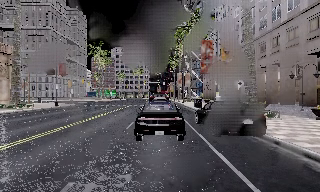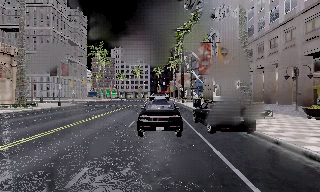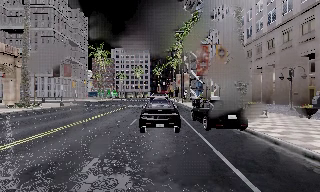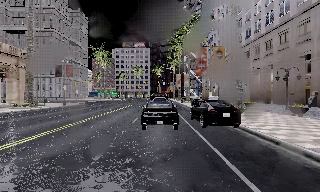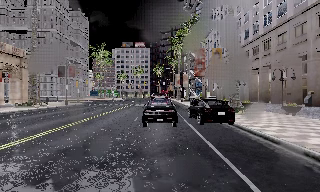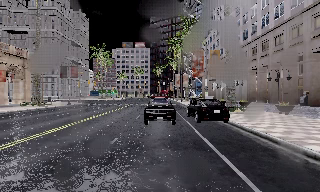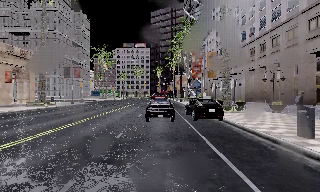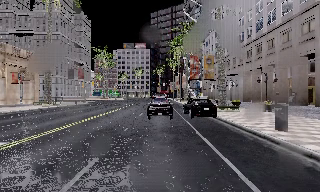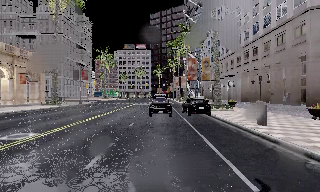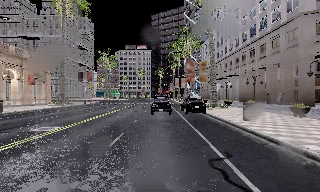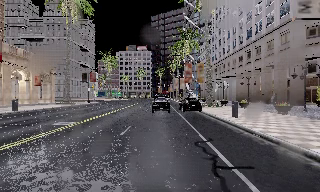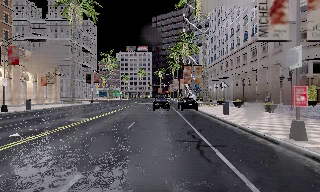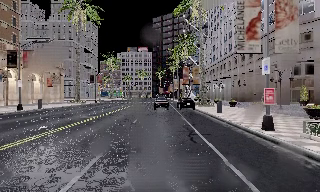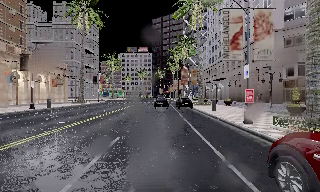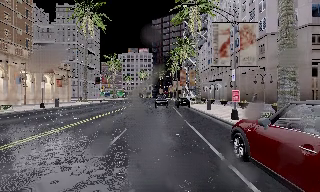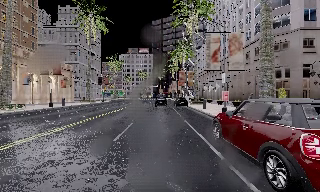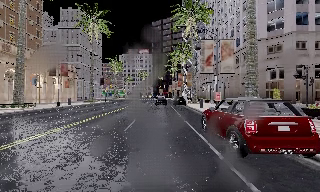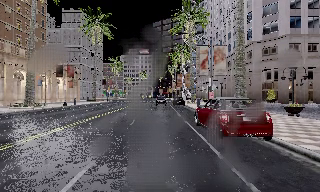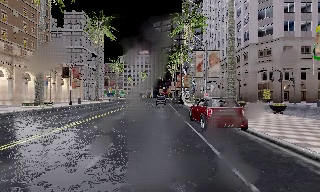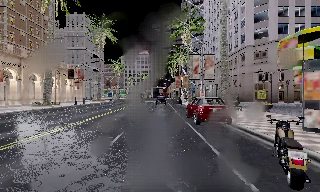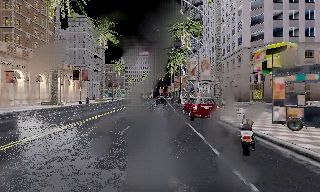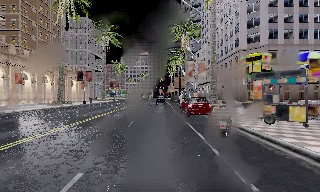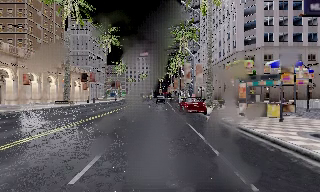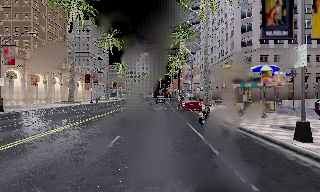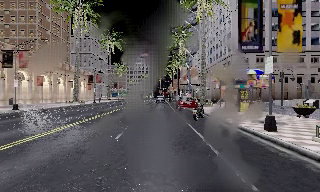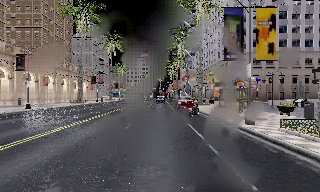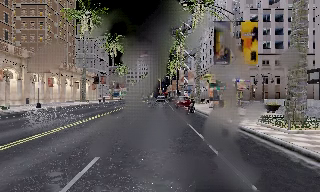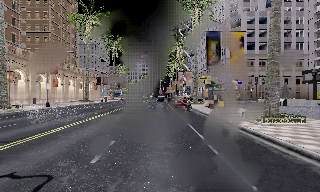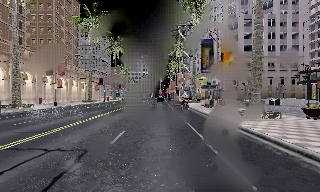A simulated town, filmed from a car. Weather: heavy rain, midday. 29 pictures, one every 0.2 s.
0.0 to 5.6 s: The camera travels backward, about 40 m, so what stands in front gets smaller. It gains speed.
The film runs backward here.
